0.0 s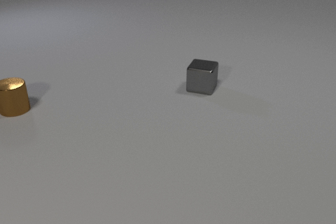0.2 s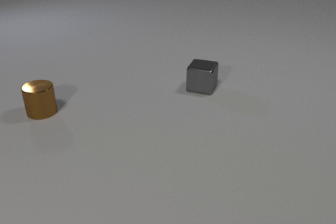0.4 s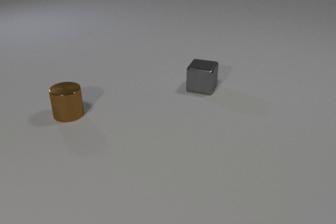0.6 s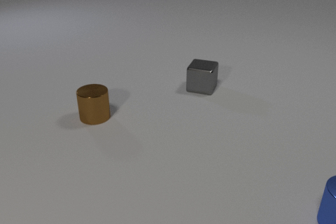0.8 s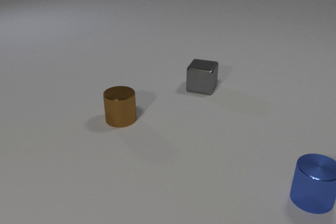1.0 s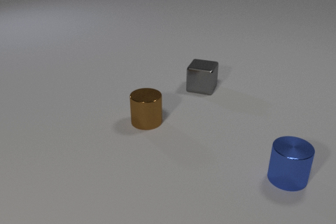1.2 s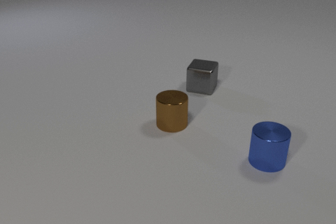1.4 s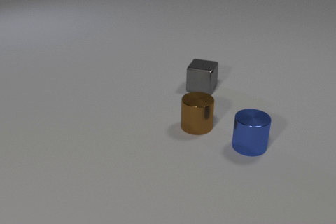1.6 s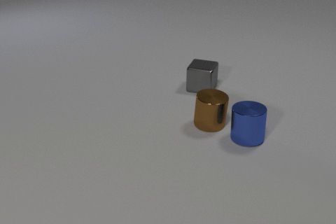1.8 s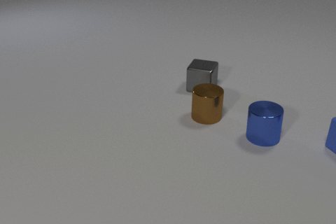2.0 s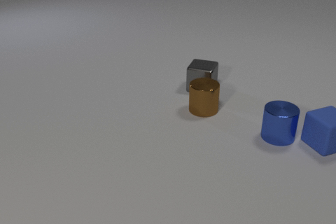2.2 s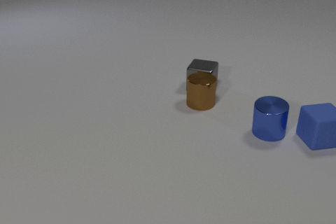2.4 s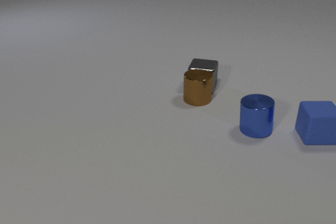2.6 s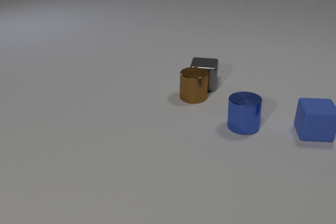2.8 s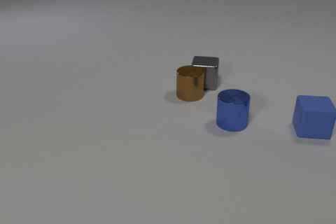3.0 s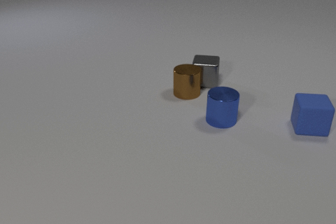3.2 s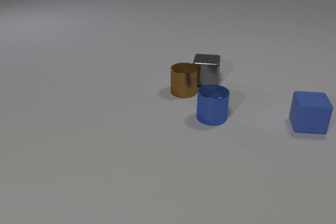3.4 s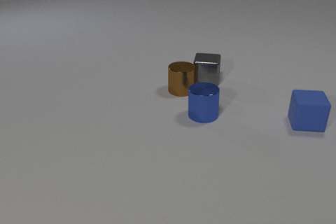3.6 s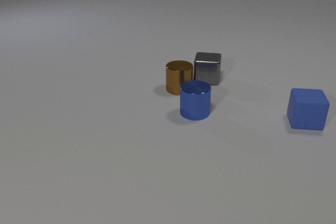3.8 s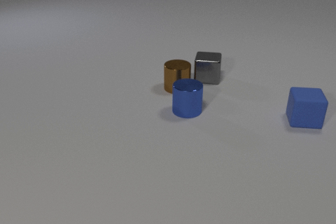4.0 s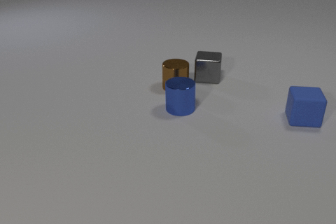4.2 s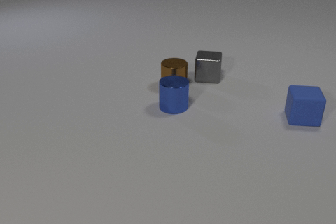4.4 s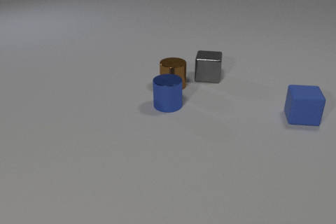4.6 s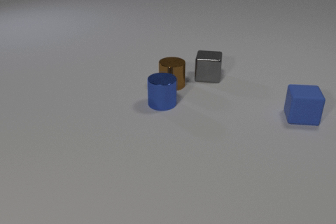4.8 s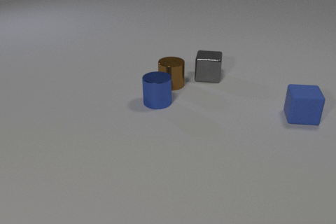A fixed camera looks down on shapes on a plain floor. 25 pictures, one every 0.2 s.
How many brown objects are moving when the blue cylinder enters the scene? 1.
What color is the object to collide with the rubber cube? blue.
How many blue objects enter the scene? 2.
0.0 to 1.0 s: The blue metal cylinder comes in at the right edge, slides to the left and away from the camera. The brown metal cylinder slides to the right and toward the camera.
1.0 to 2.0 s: The blue metal cylinder slides away from the camera. The brown metal cylinder slides to the right and away from the camera. The blue rubber cube comes in at the right edge, slides to the left. The blue metal cylinder and the brown metal cylinder collide.
2.0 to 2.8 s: The blue metal cylinder slides to the left. The brown metal cylinder slides away from the camera and to the left. The blue rubber cube slides away from the camera and to the left, spins clockwise seen from above by about 30 degrees, its near face sliding to the left. The gray metal cube slides away from the camera. The blue metal cylinder and the blue rubber cube collide. The brown metal cylinder and the gray metal cube collide.
2.8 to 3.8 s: The blue metal cylinder slides to the left and away from the camera. The brown metal cylinder slides away from the camera and to the left. The blue rubber cube slides away from the camera and to the left. The gray metal cube slides away from the camera.
3.8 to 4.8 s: The blue metal cylinder slides to the left and away from the camera. The brown metal cylinder slides away from the camera and to the left. The blue rubber cube moves, and ends about where it began.
